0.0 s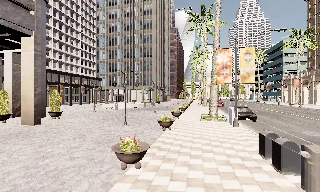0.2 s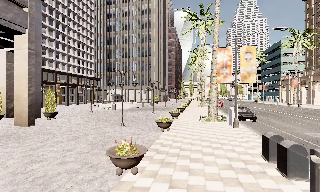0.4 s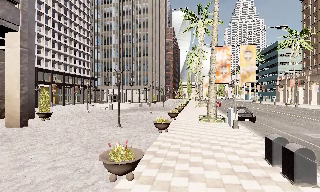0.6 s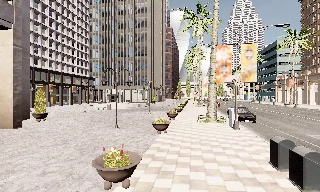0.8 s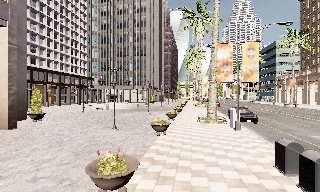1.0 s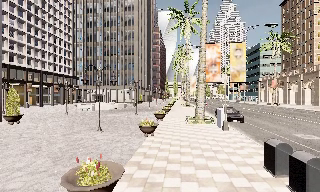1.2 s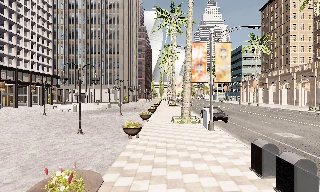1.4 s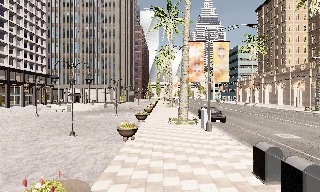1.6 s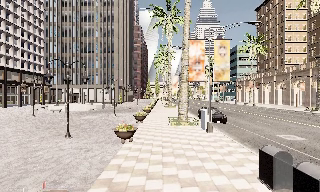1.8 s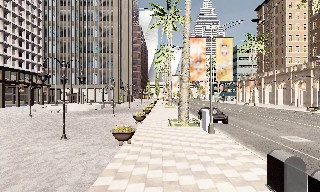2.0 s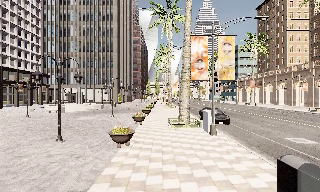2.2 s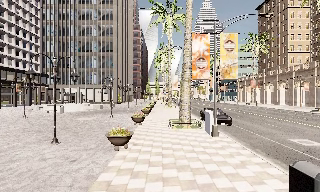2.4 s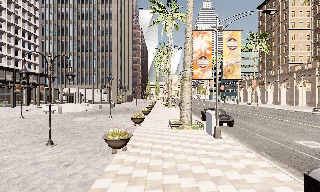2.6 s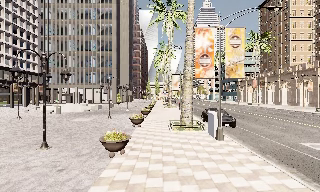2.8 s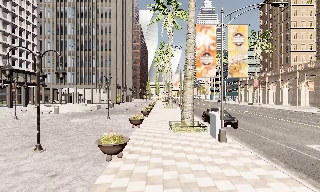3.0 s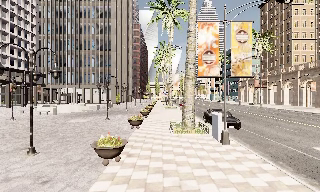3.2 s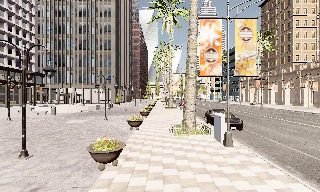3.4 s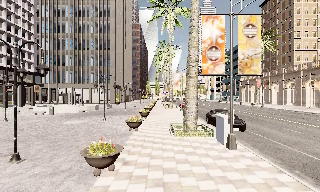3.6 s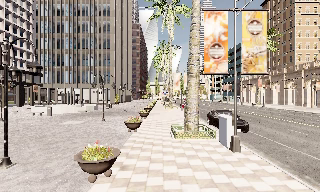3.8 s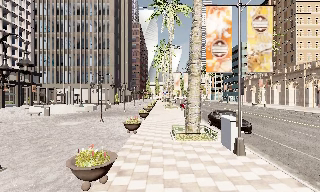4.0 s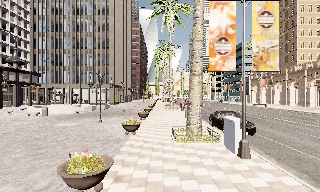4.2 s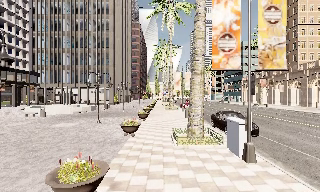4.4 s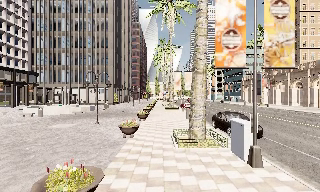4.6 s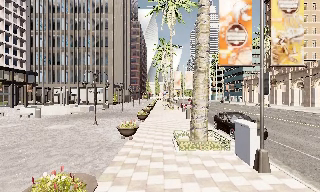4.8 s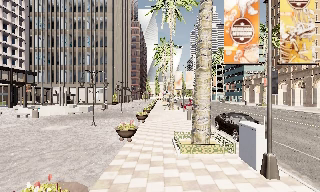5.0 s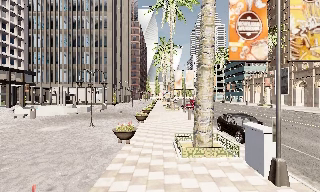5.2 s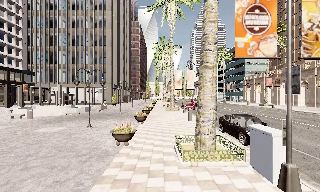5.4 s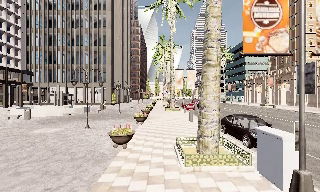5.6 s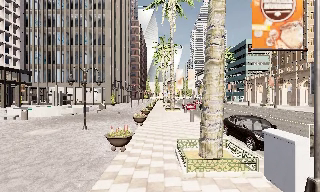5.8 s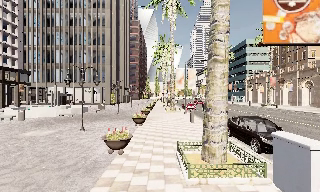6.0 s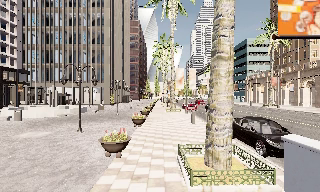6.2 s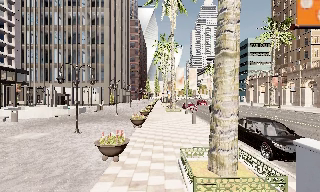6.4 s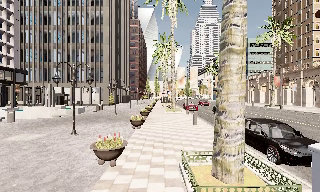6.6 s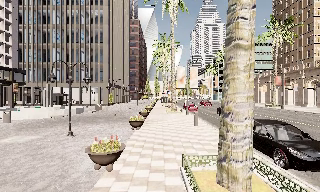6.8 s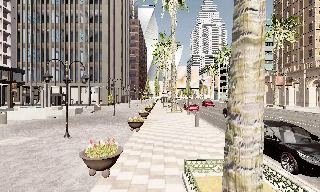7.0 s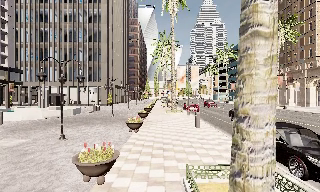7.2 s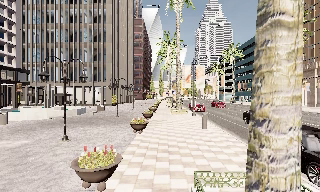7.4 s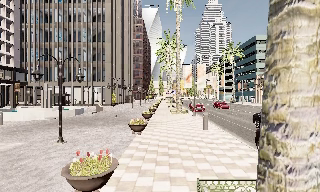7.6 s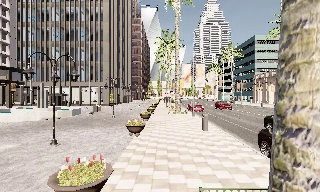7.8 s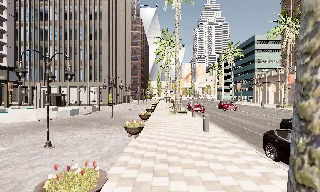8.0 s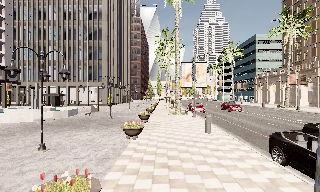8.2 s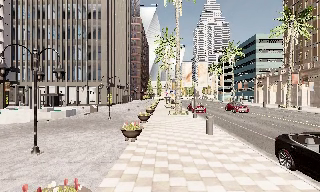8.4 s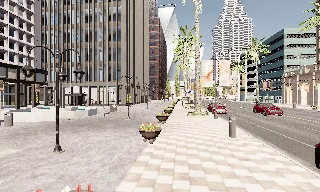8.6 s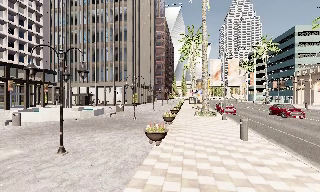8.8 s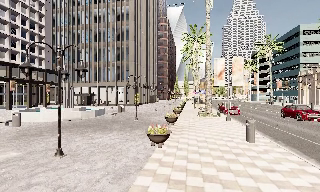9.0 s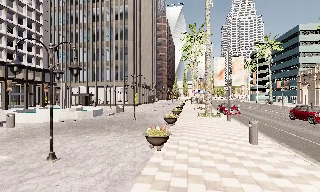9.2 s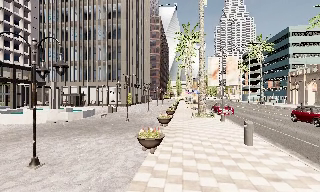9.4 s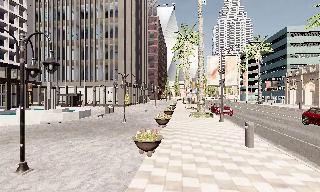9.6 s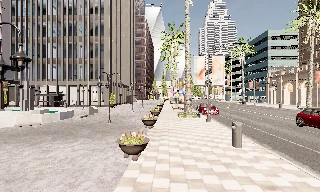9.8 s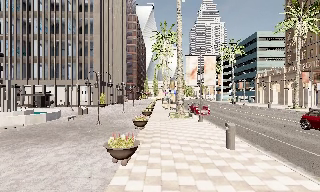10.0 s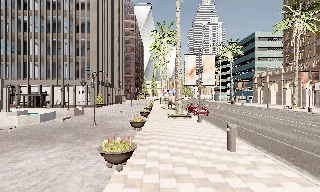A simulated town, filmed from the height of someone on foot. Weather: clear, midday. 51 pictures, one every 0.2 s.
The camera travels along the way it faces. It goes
forward.
0.0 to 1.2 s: The scene slides to the left, as the camera pans about 10 degrees to its right. It travels forward, about 2 m, so what stands in front looms larger.
1.2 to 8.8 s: The camera travels forward, about 15 m, so what stands in front looms larger.
8.8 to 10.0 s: The camera pans to its right, which is clockwise from overhead, by about 10 degrees. It travels forward, about 2 m, so what stands in front looms larger.
The film runs forward here.
